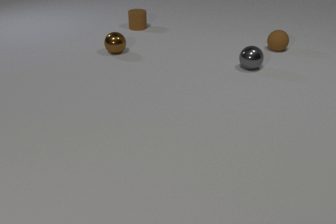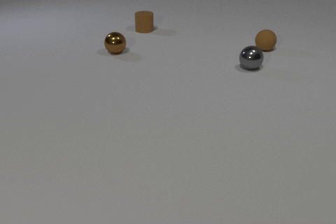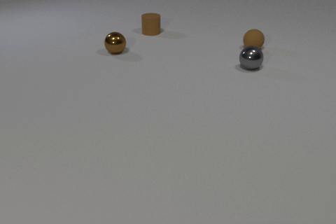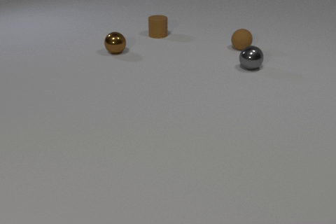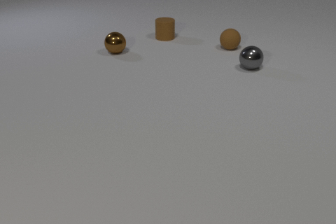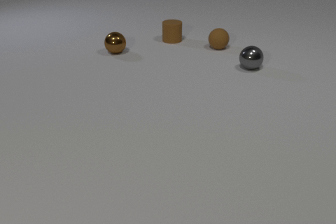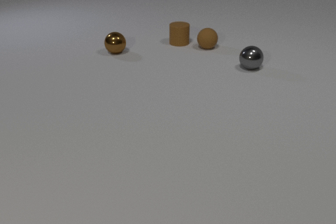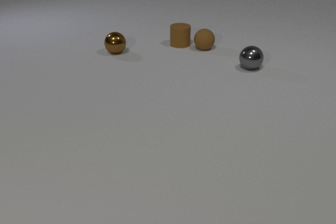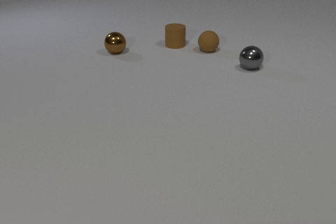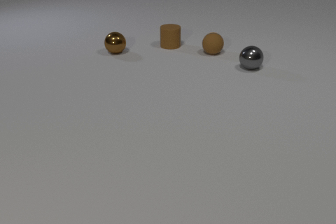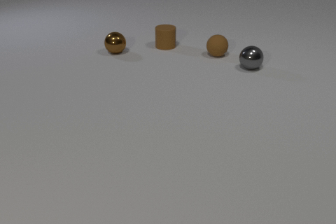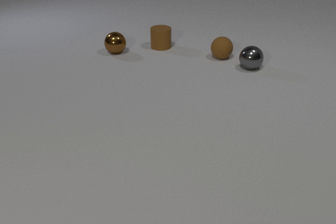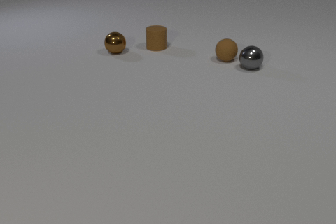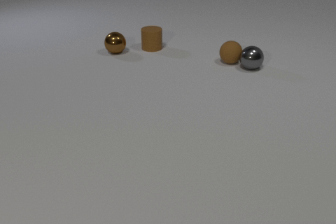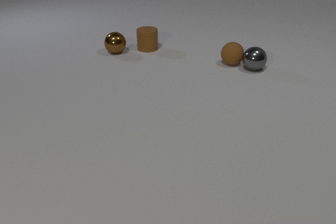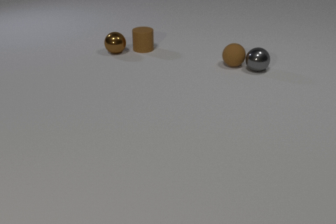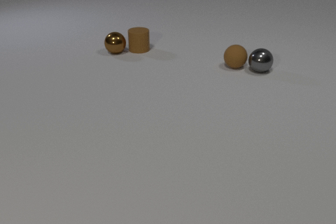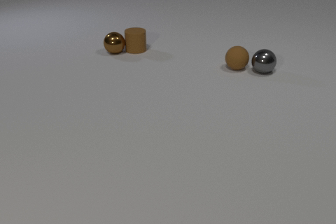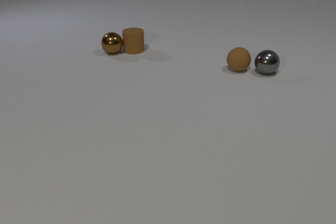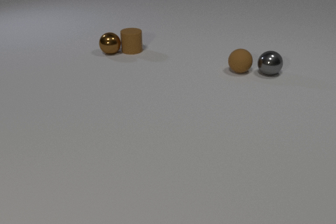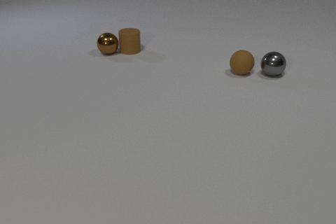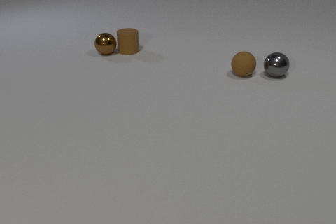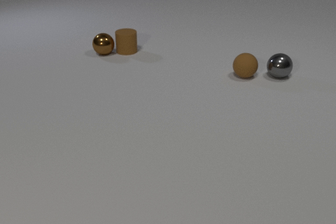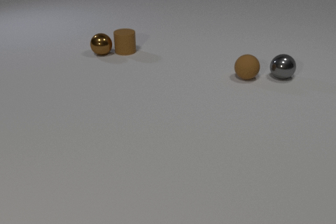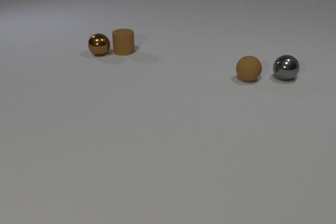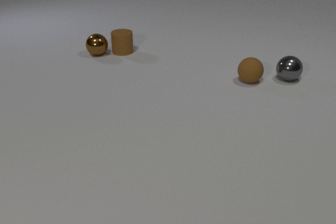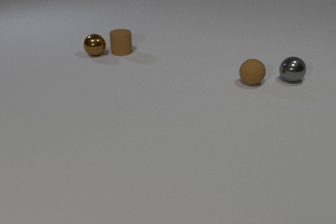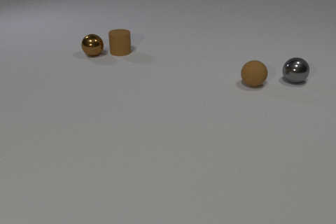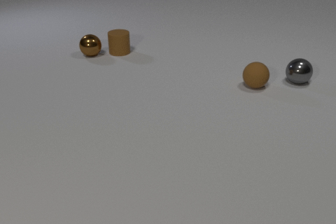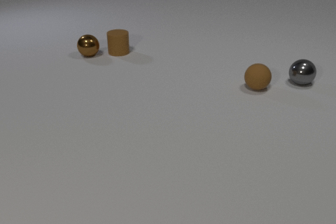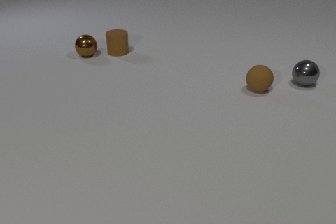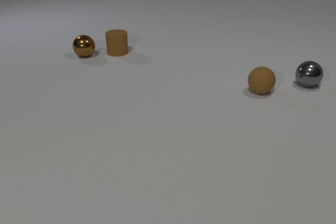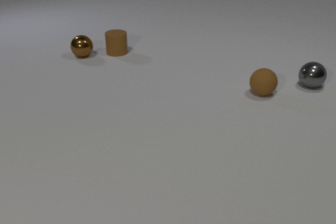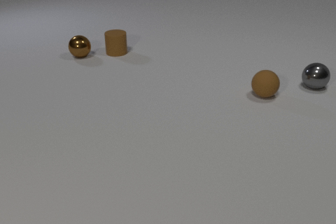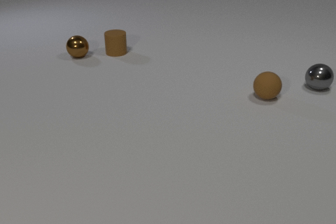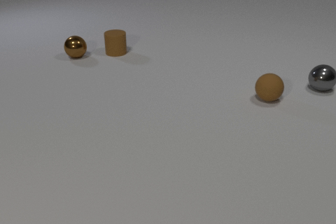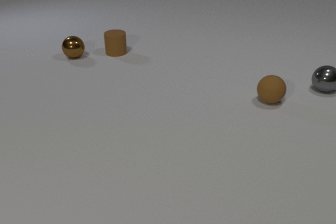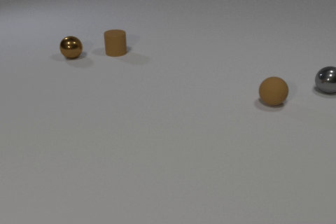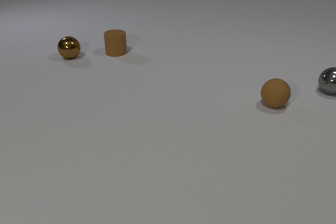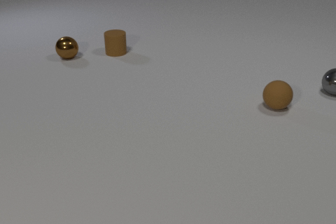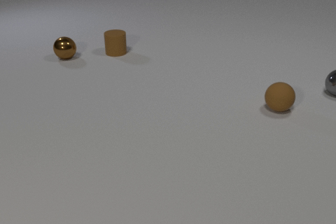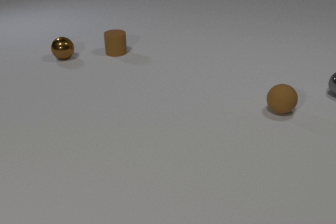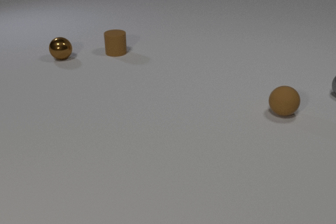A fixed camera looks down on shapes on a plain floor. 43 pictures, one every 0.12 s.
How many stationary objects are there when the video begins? 2.
What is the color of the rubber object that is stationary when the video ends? brown.
How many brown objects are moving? 3.
0.00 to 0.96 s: The brown rubber cylinder slides toward the camera and to the right. The brown rubber sphere rolls to the left. The brown rubber cylinder and the brown rubber sphere collide.
0.96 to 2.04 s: The brown rubber cylinder slides to the left. The brown rubber sphere rolls toward the camera and to the right. The gray metal sphere rolls to the right and toward the camera. The brown rubber sphere and the gray metal sphere collide. The brown rubber cylinder and the brown metal sphere collide.
2.04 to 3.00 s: The brown rubber cylinder slides to the left. The brown rubber sphere rolls toward the camera and to the right. The gray metal sphere rolls to the right and toward the camera. The brown metal sphere rolls to the left.
3.00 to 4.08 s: The brown rubber cylinder slides to the left. The brown rubber sphere rolls toward the camera and to the right. The gray metal sphere rolls to the right and toward the camera. The brown metal sphere rolls to the left.
4.08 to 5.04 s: The brown rubber sphere rolls toward the camera and to the right. The gray metal sphere rolls to the right. The brown metal sphere rolls to the left.
